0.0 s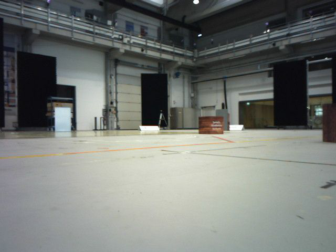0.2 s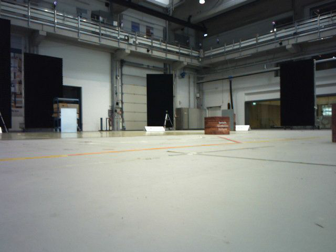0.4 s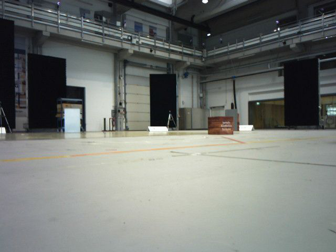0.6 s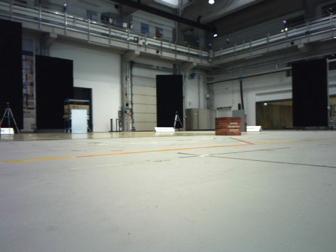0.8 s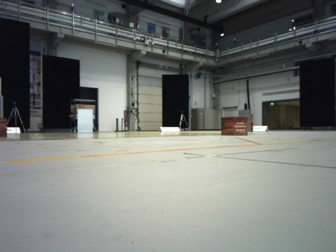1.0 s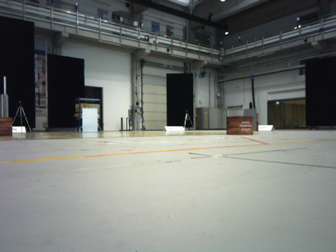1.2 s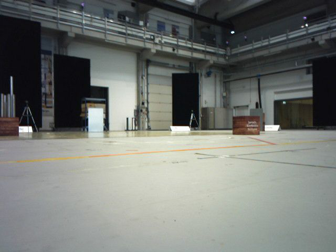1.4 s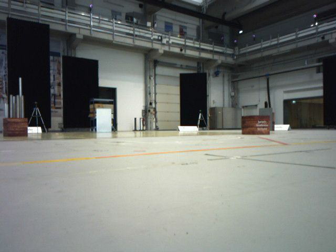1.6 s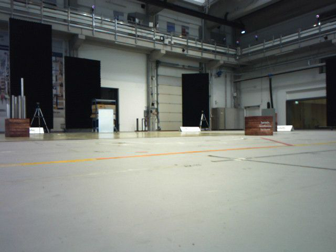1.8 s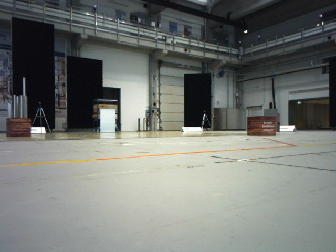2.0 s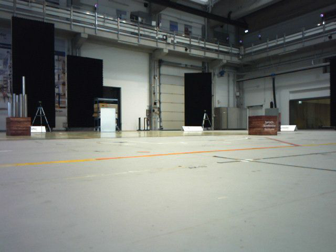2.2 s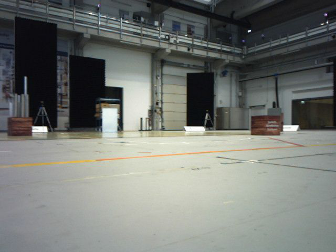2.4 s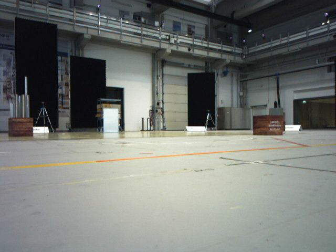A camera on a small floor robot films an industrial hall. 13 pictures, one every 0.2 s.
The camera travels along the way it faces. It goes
forward.
0.0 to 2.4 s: The camera travels forward, about 0.5 m, so what stands in front looms larger.
The film runs forward here.
